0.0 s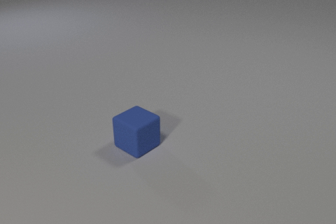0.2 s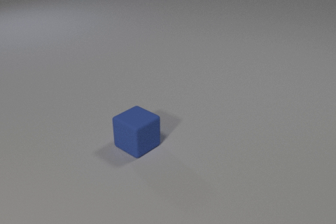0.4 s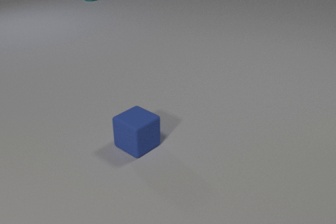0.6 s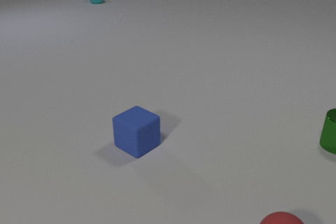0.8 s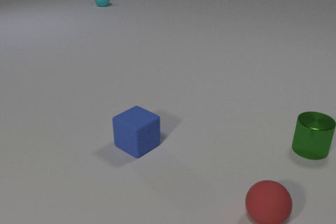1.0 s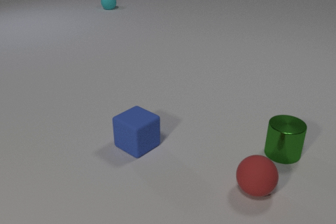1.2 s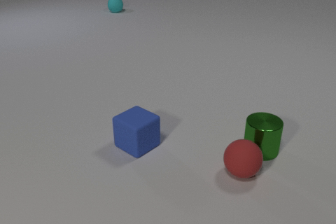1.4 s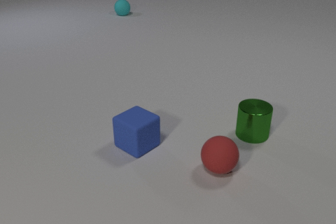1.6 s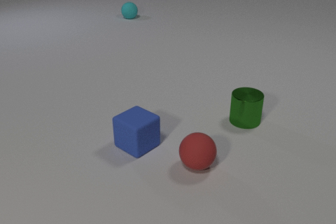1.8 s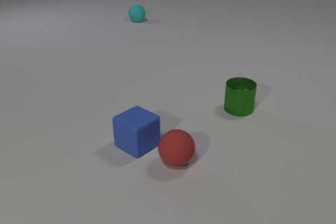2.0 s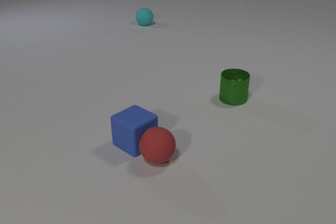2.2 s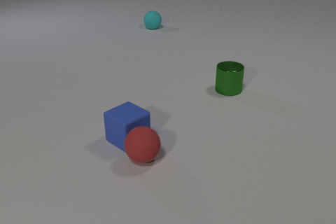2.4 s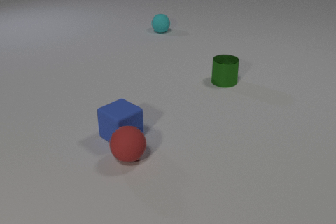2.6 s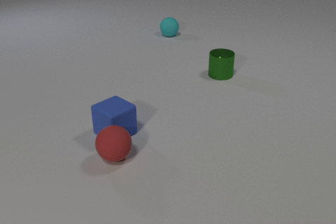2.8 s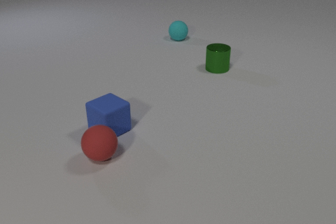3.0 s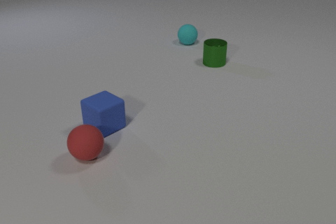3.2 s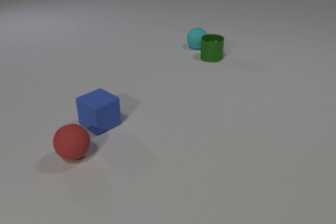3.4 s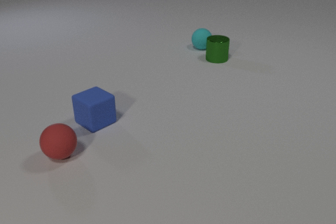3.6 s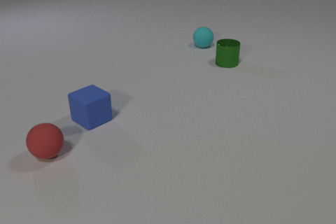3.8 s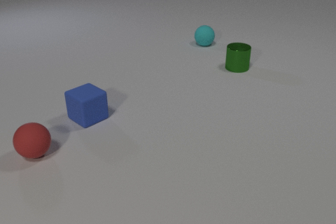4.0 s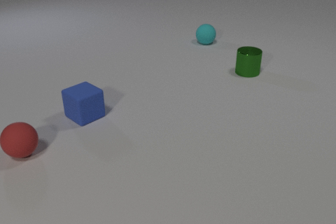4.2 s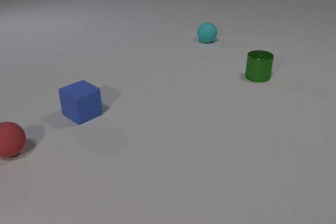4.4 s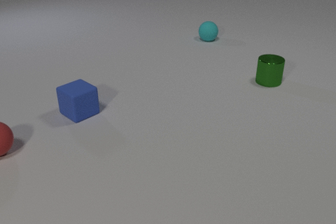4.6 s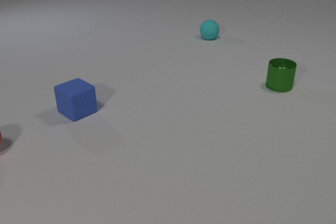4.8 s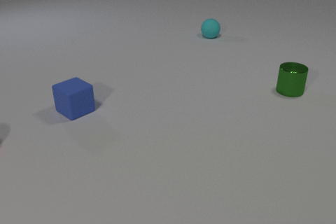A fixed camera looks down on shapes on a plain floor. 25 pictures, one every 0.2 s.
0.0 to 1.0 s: The red rubber sphere comes in at the bottom edge, rolls away from the camera. The green metal cylinder comes in at the right edge, slides to the left and toward the camera. The cyan rubber sphere comes in at the top edge, rolls toward the camera and to the right.
1.0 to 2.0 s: The red rubber sphere rolls to the left. The green metal cylinder slides away from the camera and to the left. The cyan rubber sphere rolls toward the camera and to the right. The red rubber sphere and the green metal cylinder collide. The red rubber sphere and the blue rubber cube collide.
2.0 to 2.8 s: The red rubber sphere rolls to the left. The green metal cylinder slides away from the camera. The blue rubber cube slides away from the camera and to the left. The cyan rubber sphere rolls toward the camera and to the right.
2.8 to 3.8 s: The red rubber sphere rolls to the left. The green metal cylinder slides to the right. The blue rubber cube slides away from the camera and to the left. The cyan rubber sphere rolls to the right and toward the camera. The green metal cylinder and the cyan rubber sphere collide.
3.8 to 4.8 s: The red rubber sphere rolls to the left and away from the camera, leaves at the left edge. The green metal cylinder slides to the right and toward the camera. The blue rubber cube slides away from the camera and to the left. The cyan rubber sphere rolls away from the camera.
How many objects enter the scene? 3.
How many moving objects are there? 4.
How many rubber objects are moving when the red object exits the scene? 2.
